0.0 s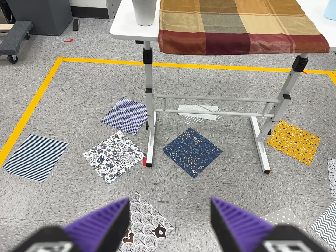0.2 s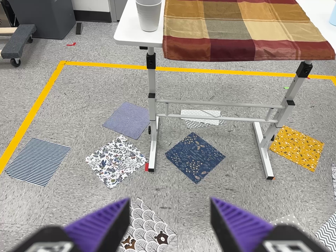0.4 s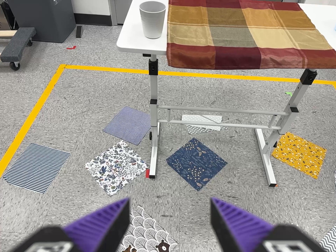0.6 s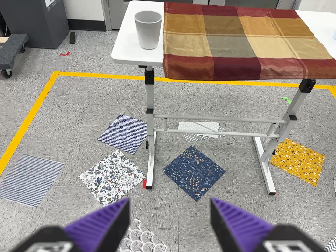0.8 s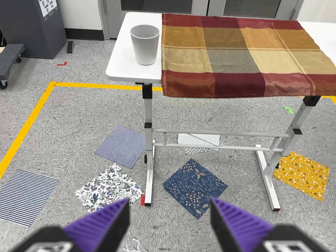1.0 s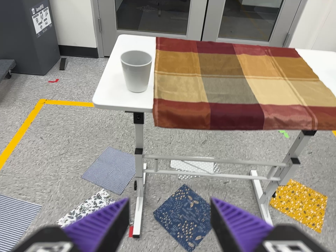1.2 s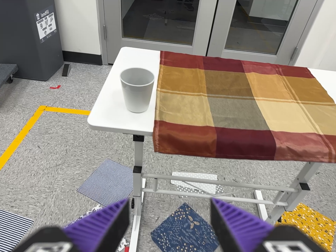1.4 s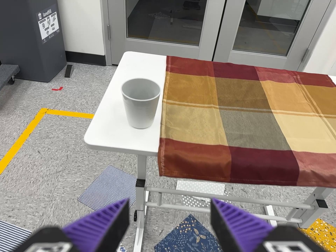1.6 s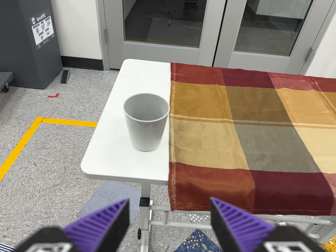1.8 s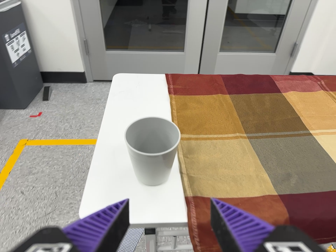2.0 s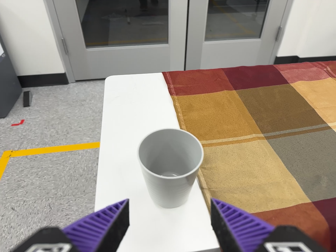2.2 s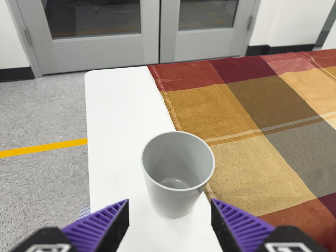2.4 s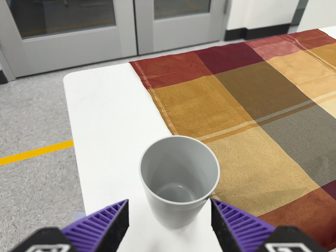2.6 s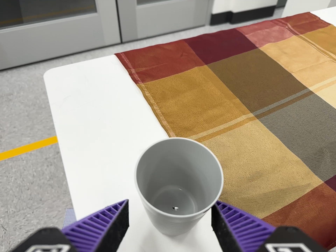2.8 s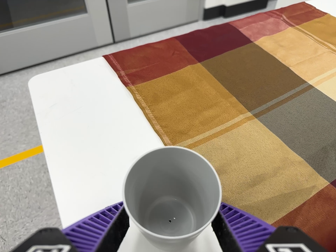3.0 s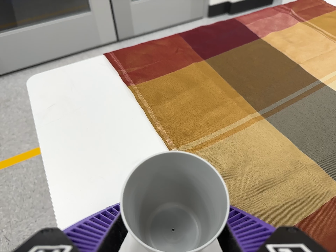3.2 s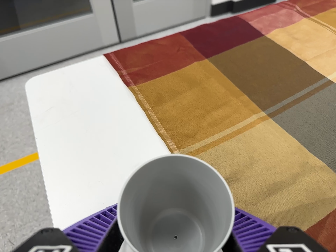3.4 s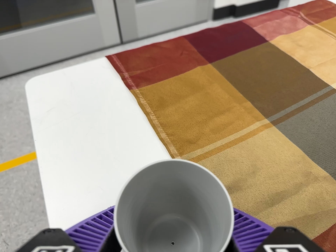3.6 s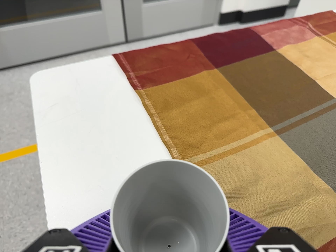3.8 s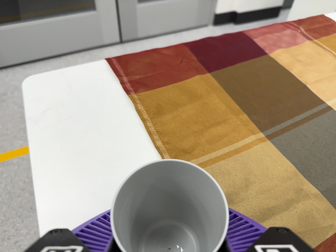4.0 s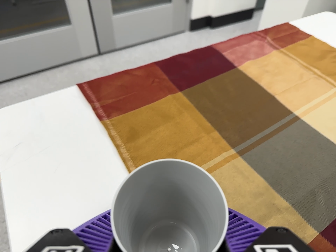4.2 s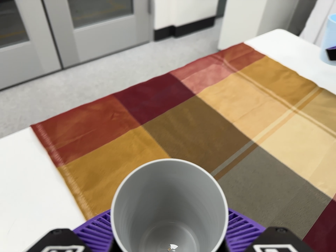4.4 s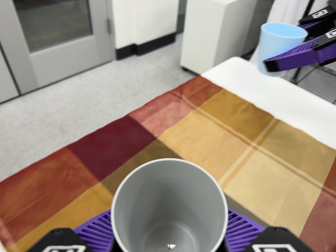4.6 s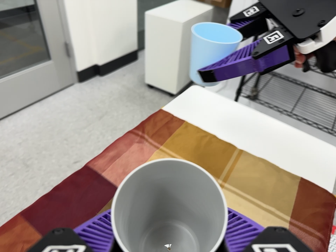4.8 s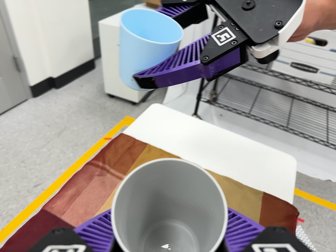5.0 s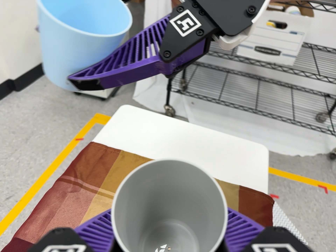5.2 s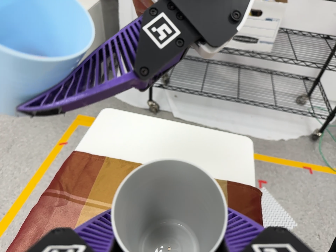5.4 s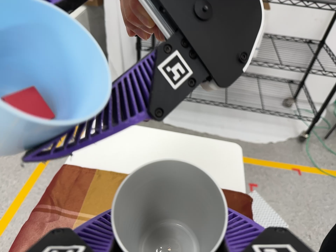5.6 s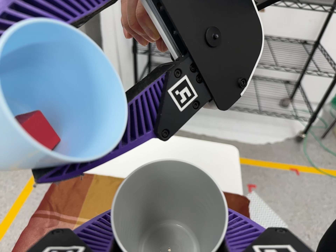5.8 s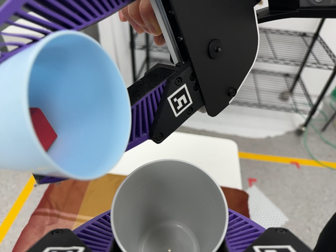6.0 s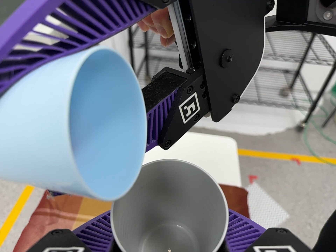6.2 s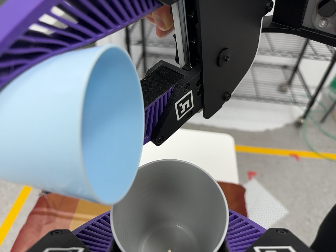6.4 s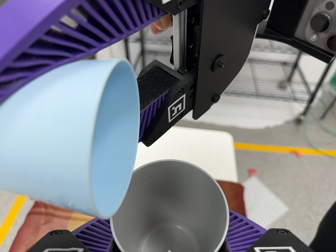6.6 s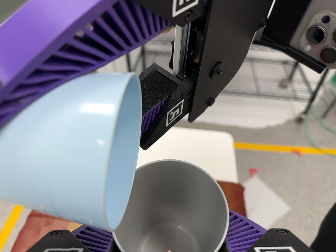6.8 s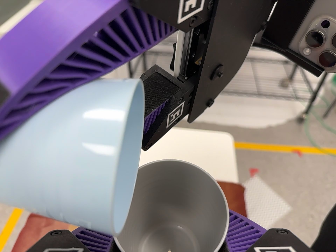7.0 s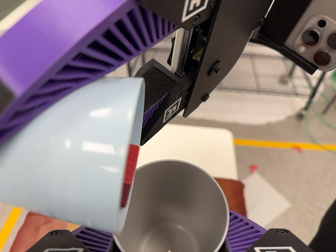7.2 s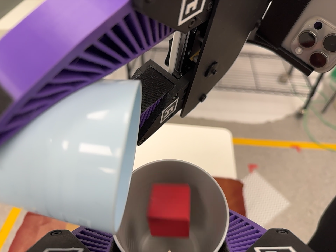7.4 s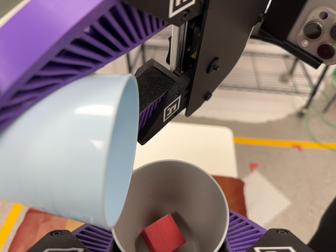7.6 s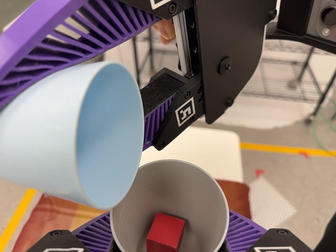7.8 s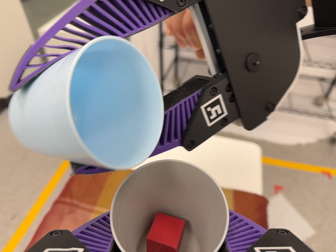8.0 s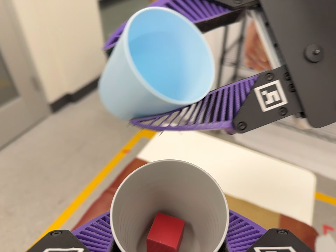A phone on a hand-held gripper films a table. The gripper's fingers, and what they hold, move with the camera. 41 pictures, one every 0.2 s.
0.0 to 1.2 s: The camera travels forward and toward the top of its view, about 28 cm, so what stands in front looms larger. Its aim tips toward the top of its view by about 10 degrees, and the scene shifts downward.
1.2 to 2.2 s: The camera pans to its right by about 10 degrees. It travels forward, toward the top of its view and to its left, about 34 cm, so what stands in front looms larger. It rolls about its line of sight by about 15 degrees, and the scene rotates counterclockwise.
2.2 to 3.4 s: The camera travels forward and toward the top of its view, about 12 cm, so what stands in front looms larger. It rolls about its line of sight by about 10 degrees, and the scene rotates counterclockwise.
3.4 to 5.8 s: The camera swings to its right by about 45 degrees, and the scene slides to the left. It travels toward the top of its view, about 34 cm, so close, fixed things drift downward. It rolls about its line of sight by about 35 degrees, and the scene rotates counterclockwise.
5.8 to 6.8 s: The camera shifts only a little, or ends up much as it began.
6.8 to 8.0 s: The camera swings to its left by about 15 degrees, and the scene slides to the right. It rolls about its line of sight by about 15 degrees, and the scene rotates clockwise.
The film runs forward here.
